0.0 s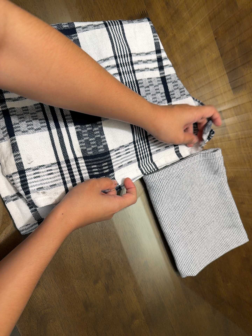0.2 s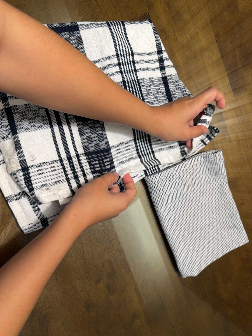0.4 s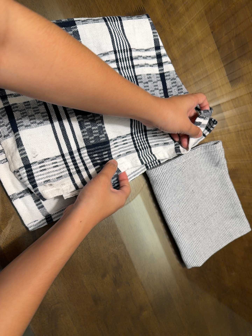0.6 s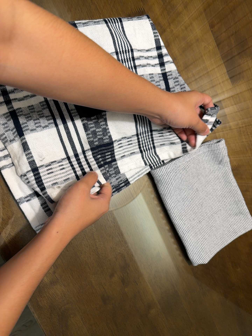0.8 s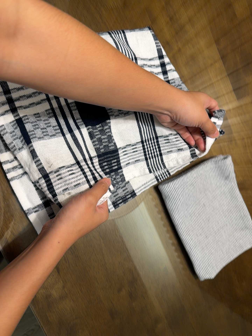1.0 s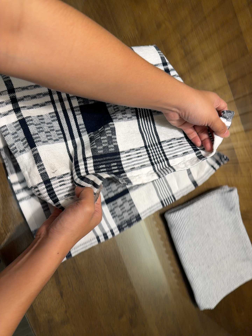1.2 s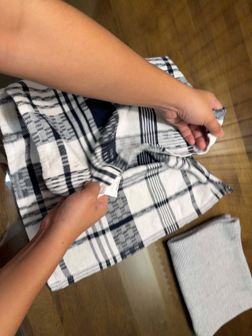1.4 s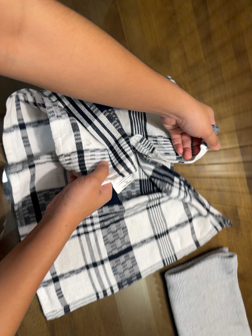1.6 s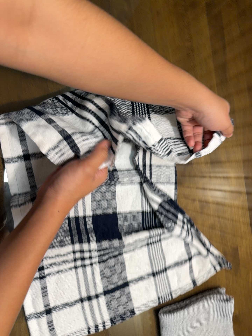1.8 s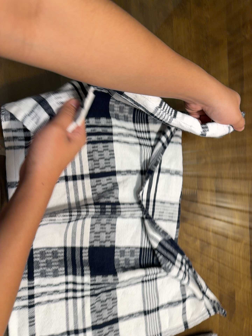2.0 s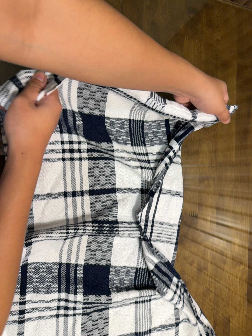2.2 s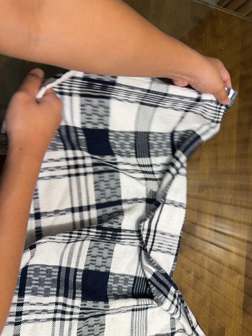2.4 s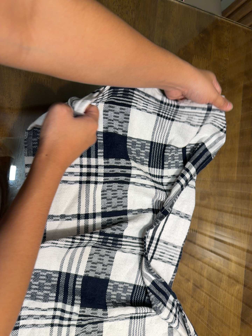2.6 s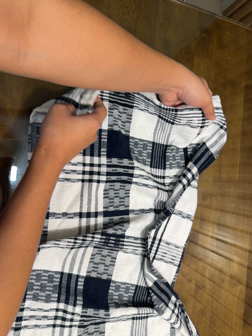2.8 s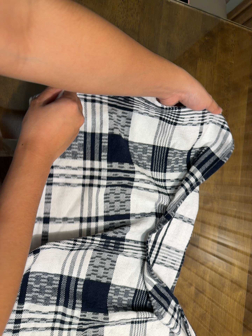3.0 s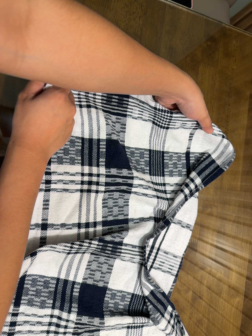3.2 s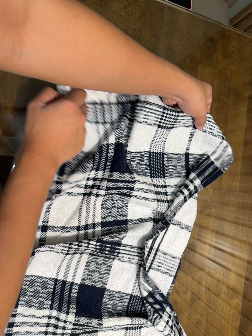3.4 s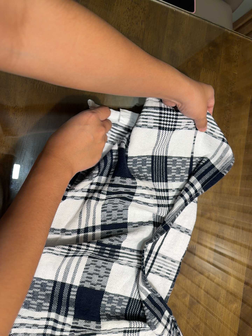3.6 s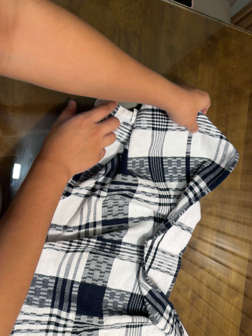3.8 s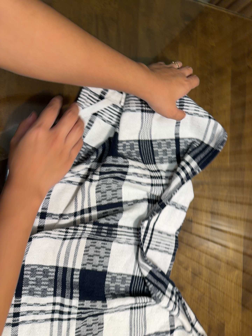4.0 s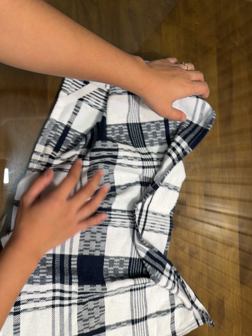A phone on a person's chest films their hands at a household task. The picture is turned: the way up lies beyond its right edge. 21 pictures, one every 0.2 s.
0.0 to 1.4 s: The camera travels toward the top of its view and to its left, about 16 cm, so close, fixed things drift downward.
1.4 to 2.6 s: The camera travels toward the top of its view, about 12 cm, so close, fixed things drift downward. It rolls about its line of sight by about 20 degrees, and the scene rotates clockwise.
2.6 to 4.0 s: The camera shifts only a little, or ends up much as it began.
The film runs backward here.
